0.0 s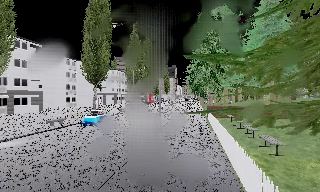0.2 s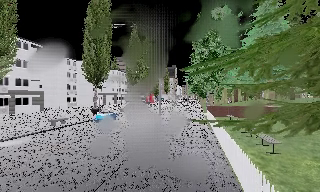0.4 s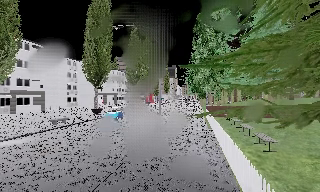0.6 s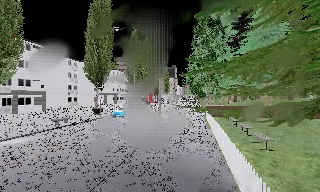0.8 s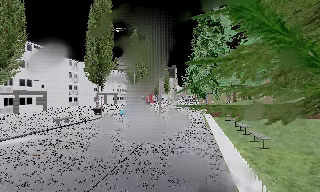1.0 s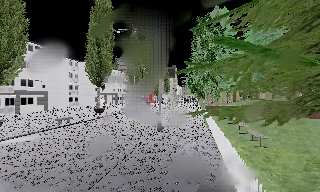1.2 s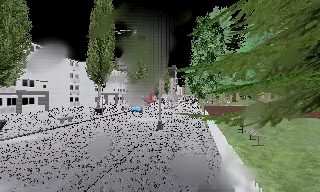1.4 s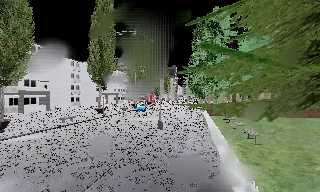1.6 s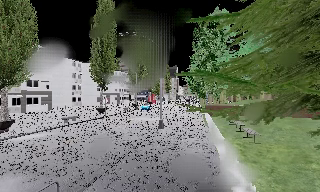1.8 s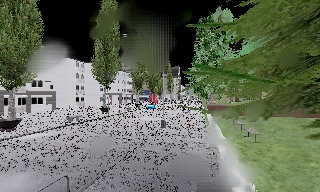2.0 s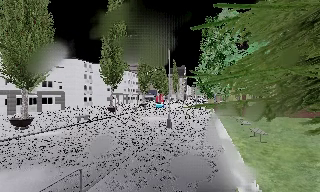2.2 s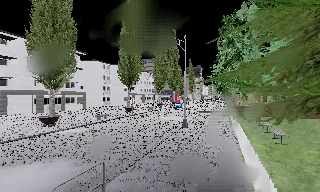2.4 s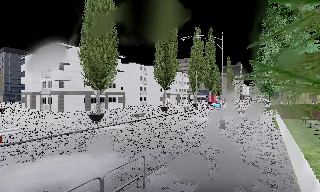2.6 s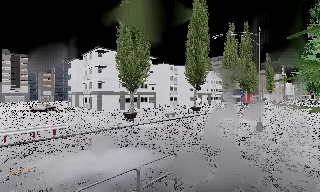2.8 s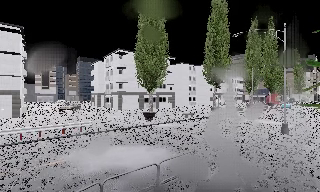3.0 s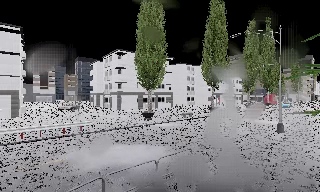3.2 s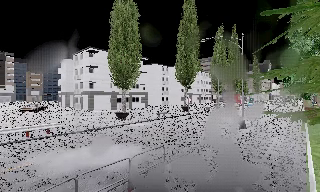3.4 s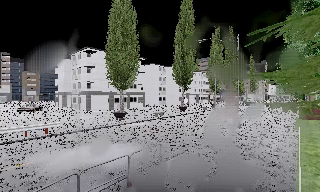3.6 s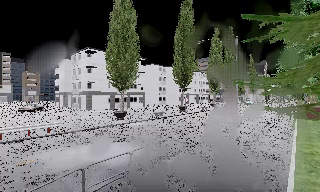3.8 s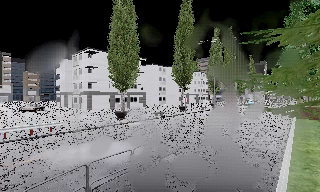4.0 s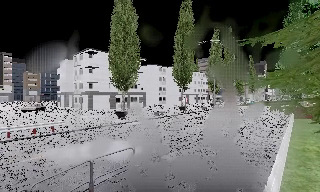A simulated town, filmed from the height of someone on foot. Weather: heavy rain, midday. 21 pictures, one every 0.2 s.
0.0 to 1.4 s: The camera travels backward, about 1.5 m, so what stands in front gets smaller.
1.4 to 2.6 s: The scene slides to the right, as the camera pans about 30 degrees to its left. It travels backward, about 1.5 m.
2.6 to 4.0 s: The camera travels backward, about 1.5 m, so what stands in front gets smaller.
The film runs backward here.
